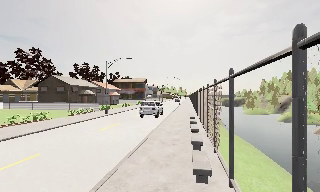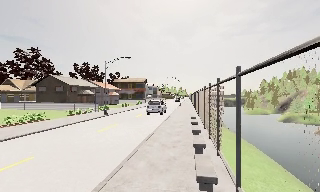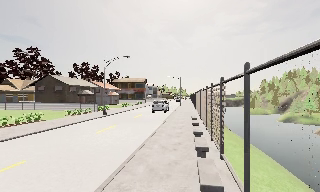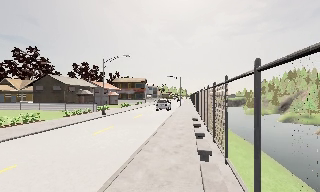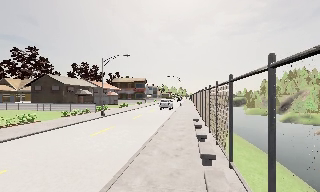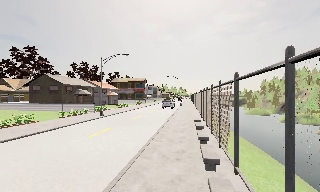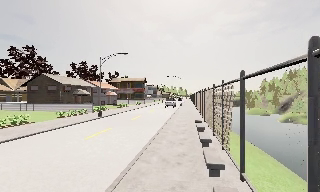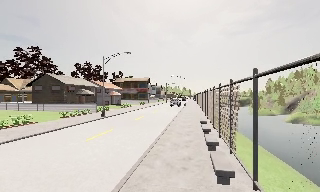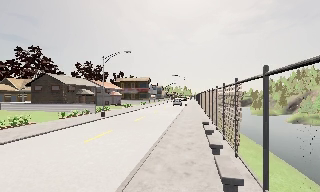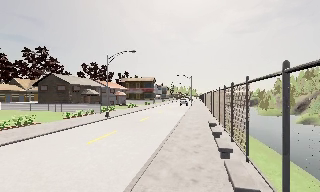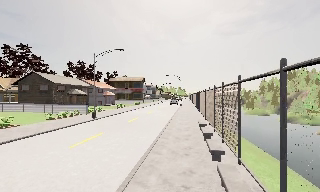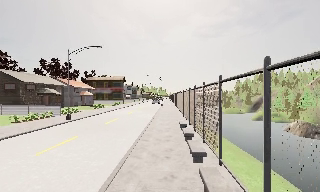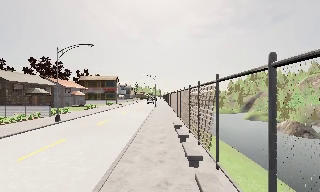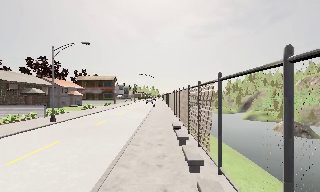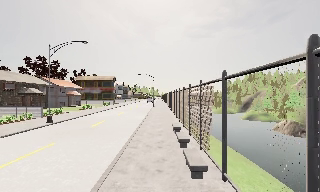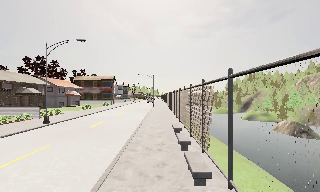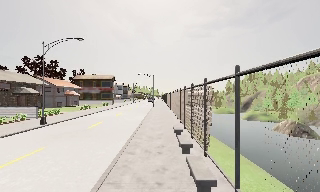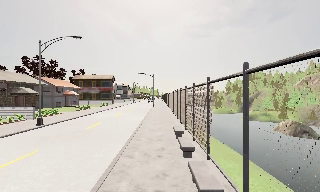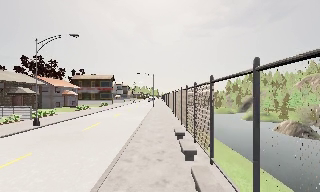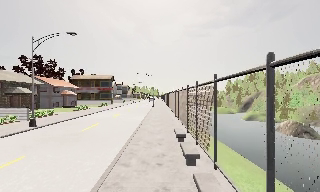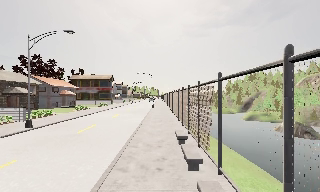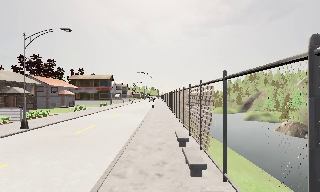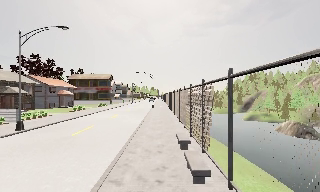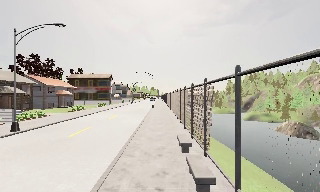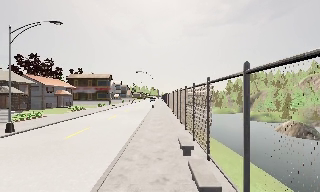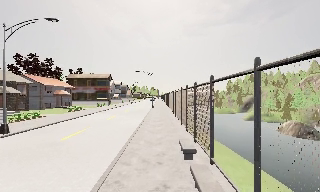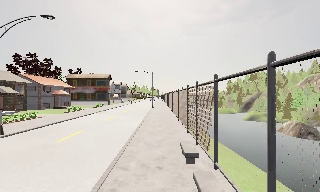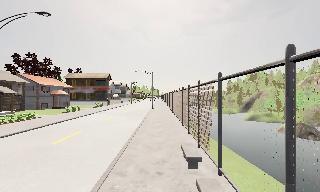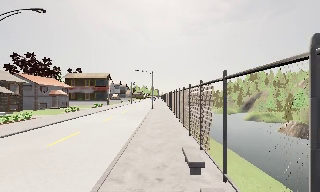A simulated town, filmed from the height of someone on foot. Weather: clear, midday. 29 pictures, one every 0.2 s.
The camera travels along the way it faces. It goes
forward.
0.0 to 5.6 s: The scene slides to the left, as the camera pans about 10 degrees to its right. It travels forward, about 11 m, so what stands in front looms larger.
The film runs forward here.
